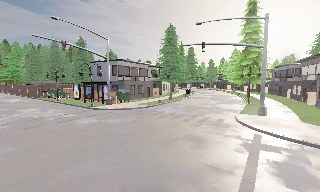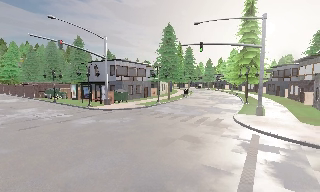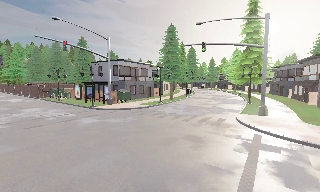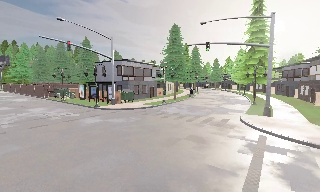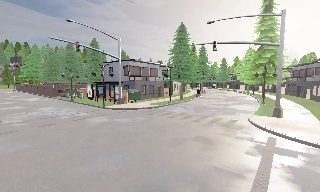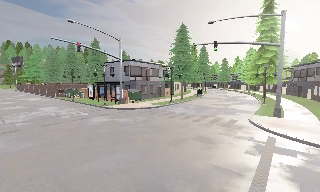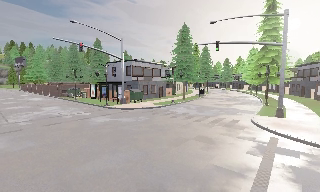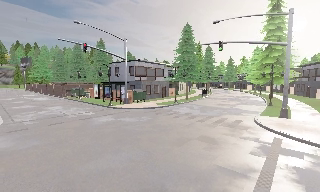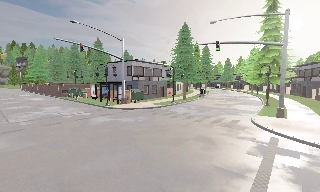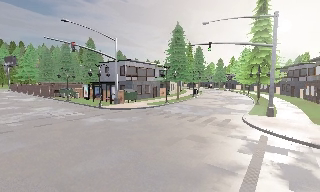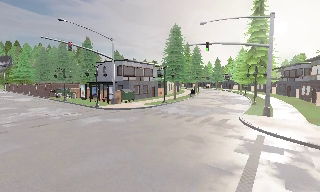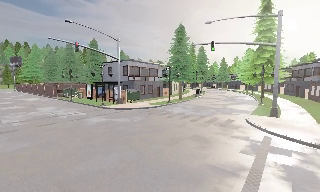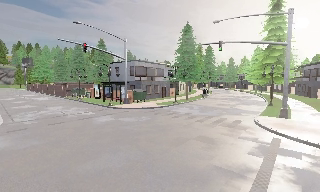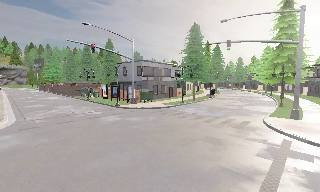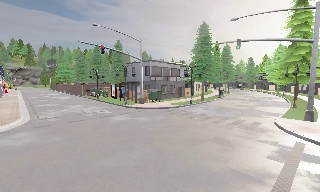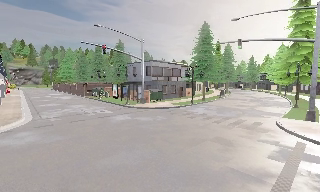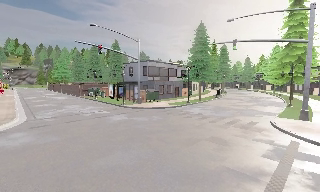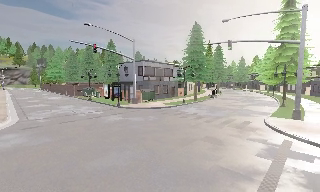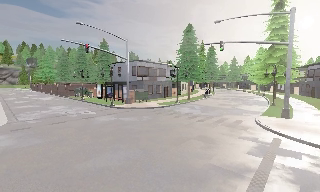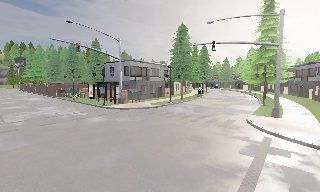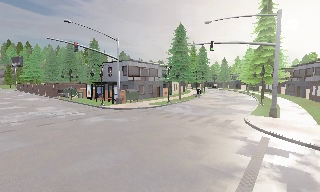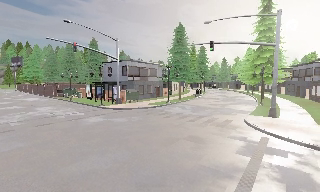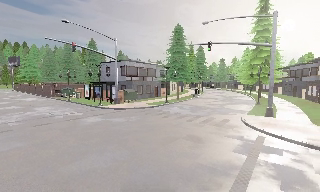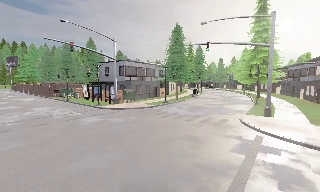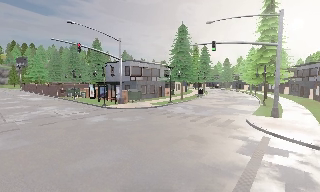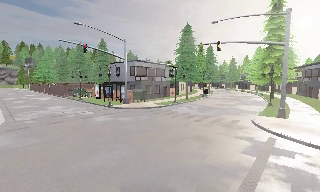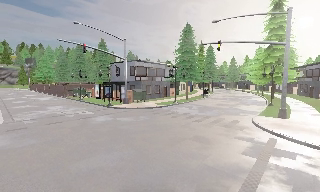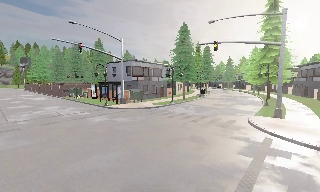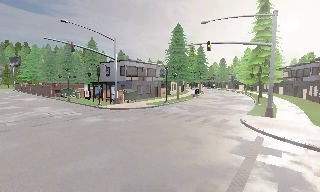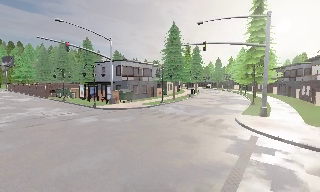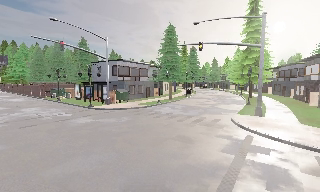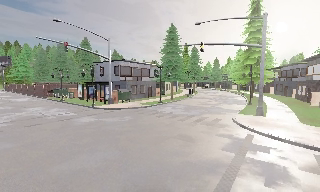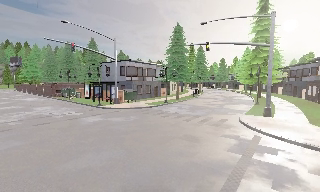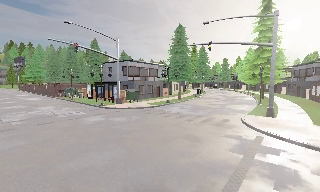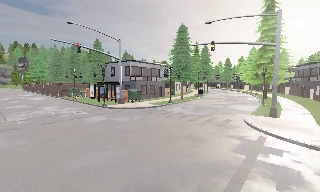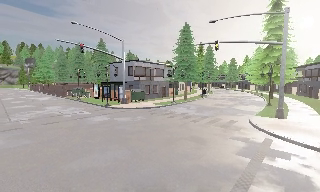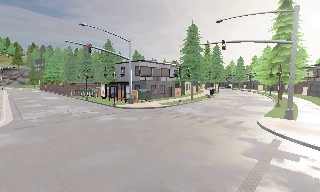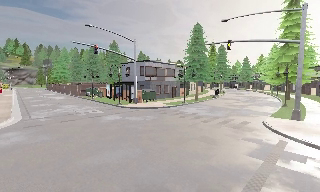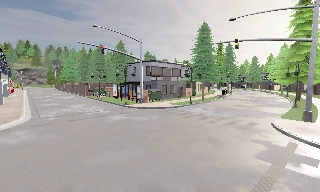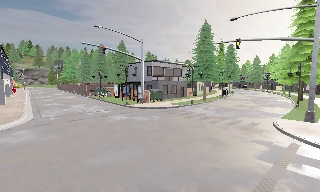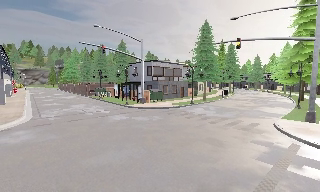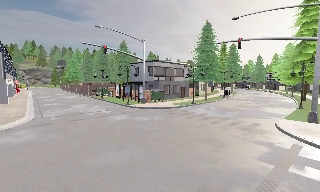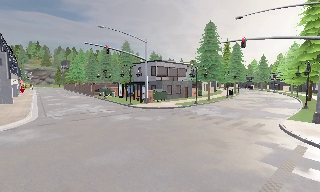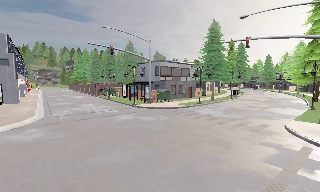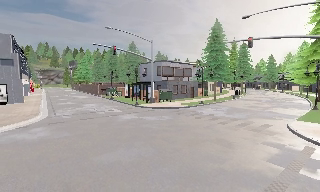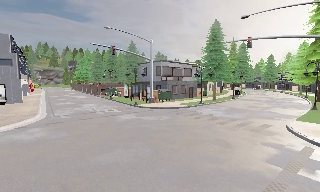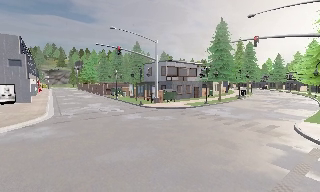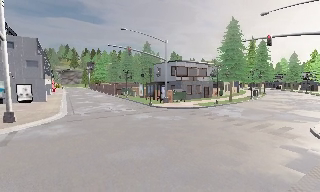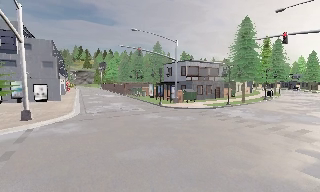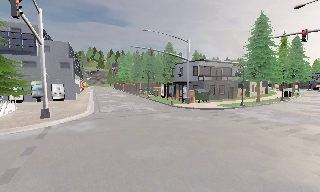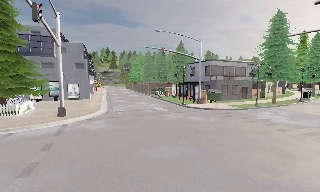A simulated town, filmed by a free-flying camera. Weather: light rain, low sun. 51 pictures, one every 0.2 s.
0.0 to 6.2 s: The camera travels to its right, about 1 m.
6.2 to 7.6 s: The camera pans to its left, which is counterclockwise from overhead, by about 10 degrees.
7.6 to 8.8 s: The camera shifts only a little, or ends up much as it began.
8.8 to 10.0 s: The camera pans to its left, which is counterclockwise from overhead, by about 15 degrees.
The film runs forward here.
